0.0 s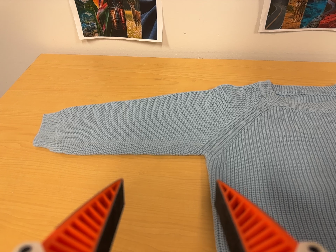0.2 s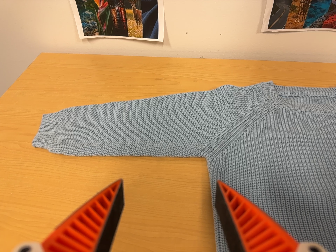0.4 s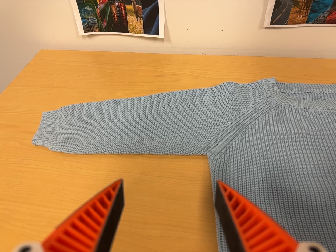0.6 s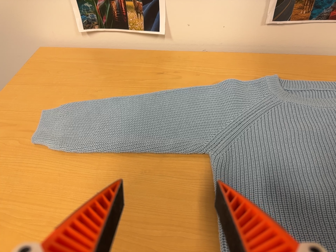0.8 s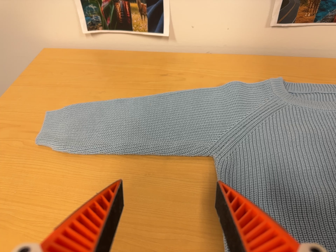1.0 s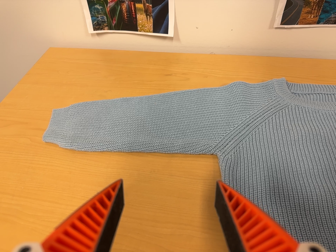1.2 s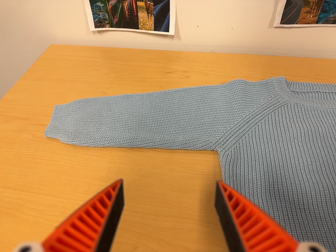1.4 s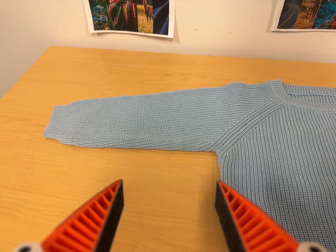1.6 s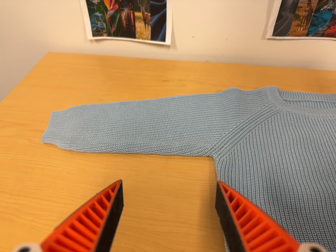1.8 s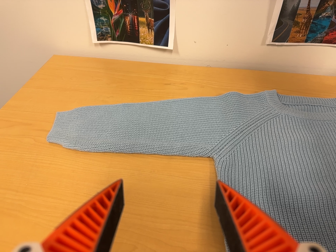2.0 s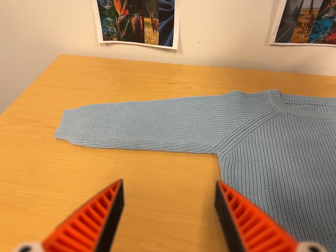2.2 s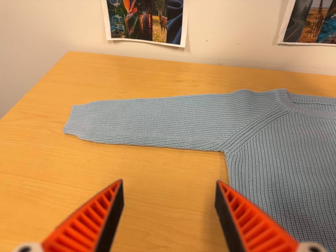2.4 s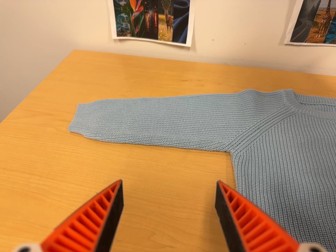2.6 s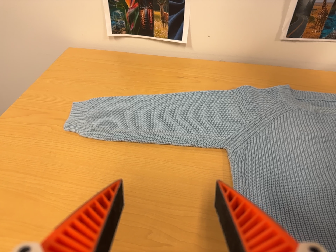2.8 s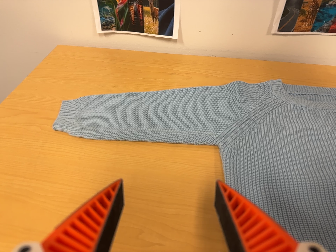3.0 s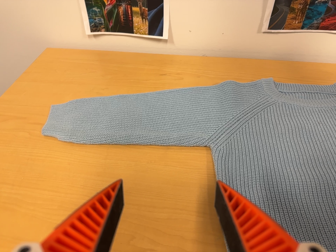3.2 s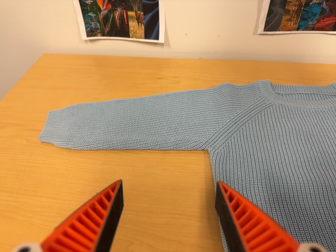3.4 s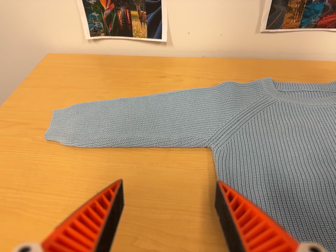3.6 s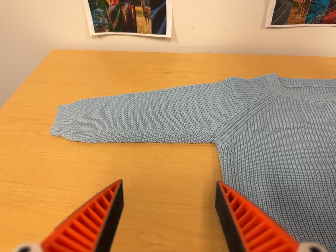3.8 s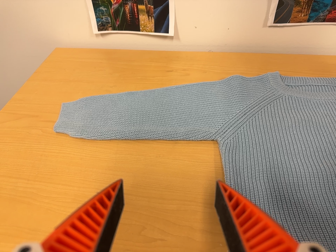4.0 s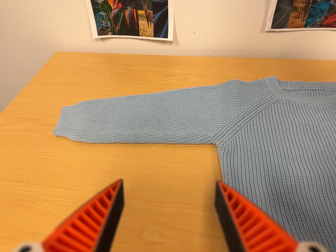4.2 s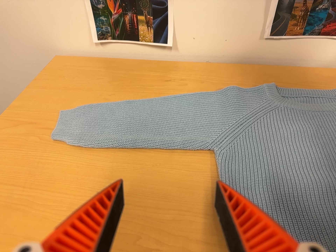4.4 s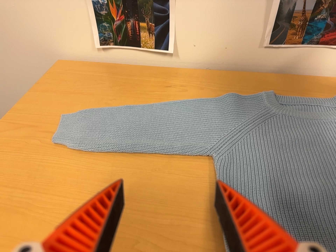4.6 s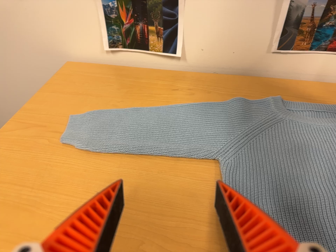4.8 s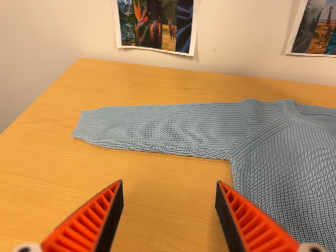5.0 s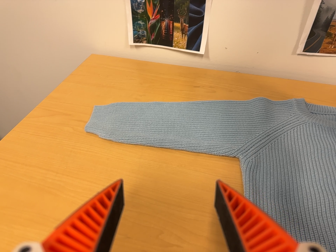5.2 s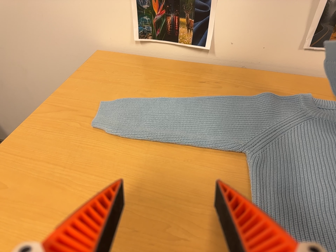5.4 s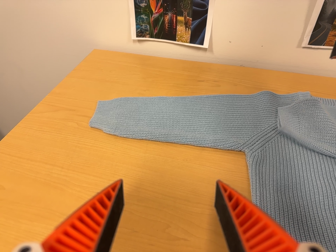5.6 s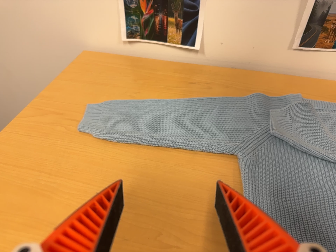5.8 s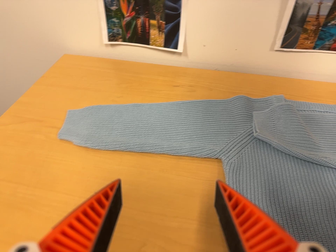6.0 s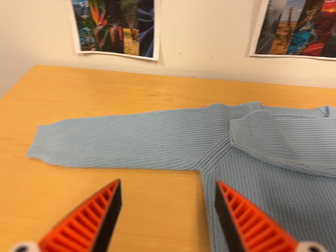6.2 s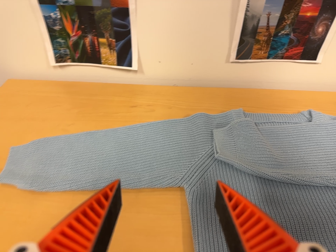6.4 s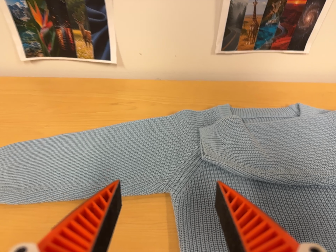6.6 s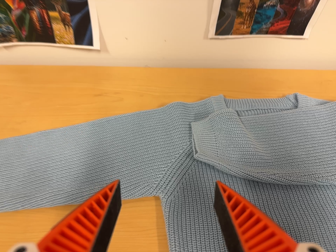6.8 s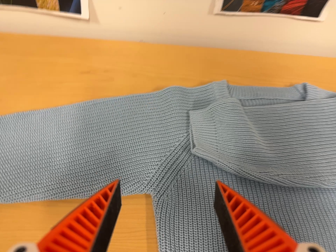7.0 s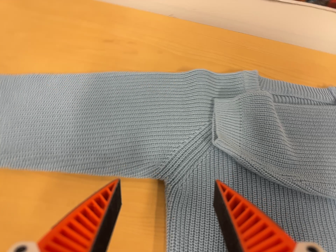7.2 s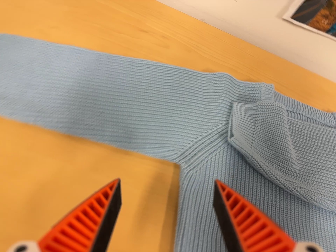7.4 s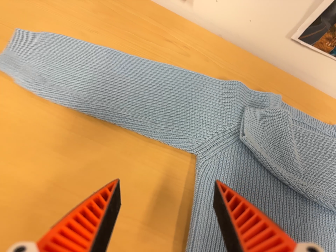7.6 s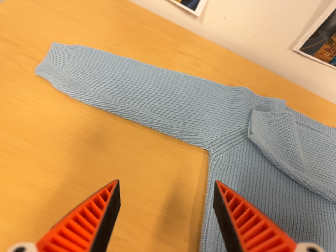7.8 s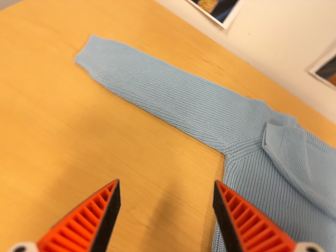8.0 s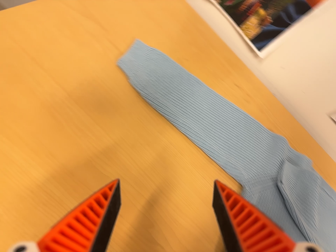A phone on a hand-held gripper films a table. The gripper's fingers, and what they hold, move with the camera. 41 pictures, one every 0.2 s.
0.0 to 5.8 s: The camera travels to its left, about 5 cm, so close, fixed things drift to the right.
5.8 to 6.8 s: The camera pans to its right by about 15 degrees. It travels forward and toward the top of its view, about 18 cm, so what stands in front looms larger. Its aim tips toward the bottom of its view by about 15 degrees.
6.8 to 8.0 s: The camera travels to its left and backward, about 24 cm, so close, fixed things drift to the right. It rolls about its line of sight by about 40 degrees, and the scene rotates clockwise.
The film runs forward here.
